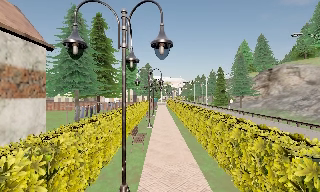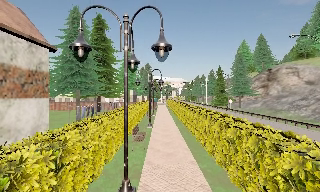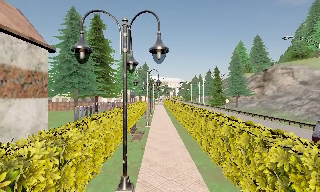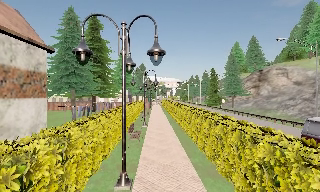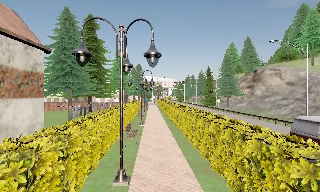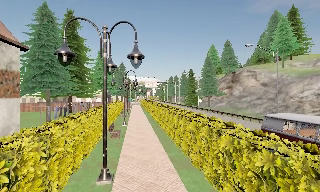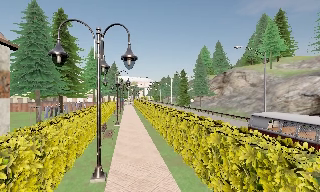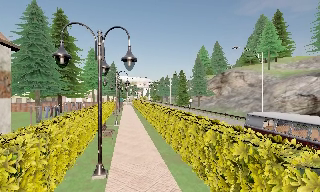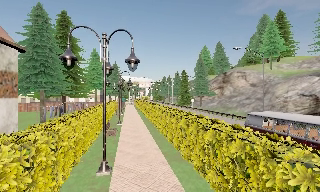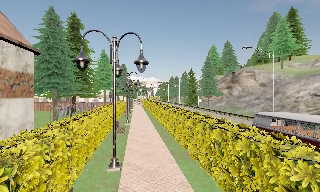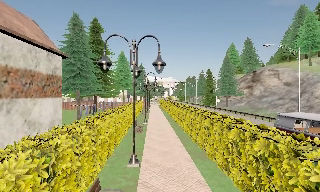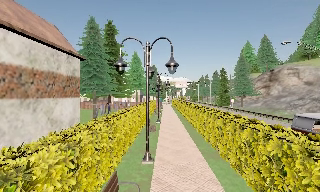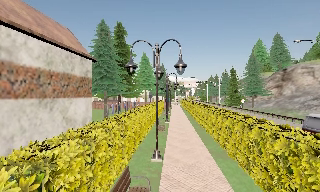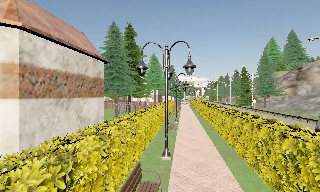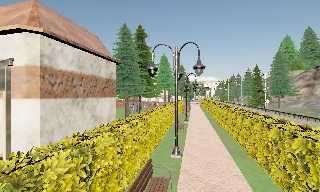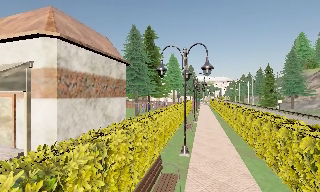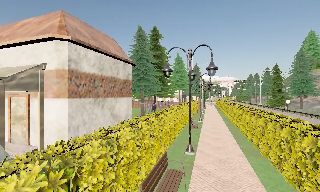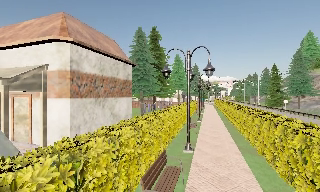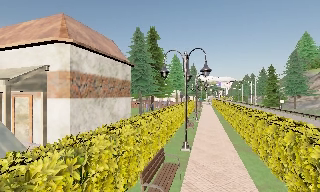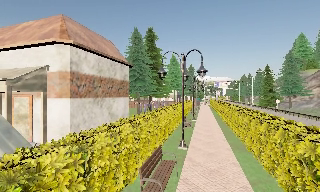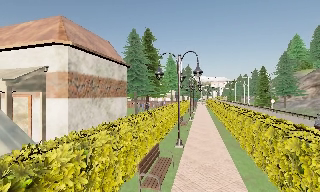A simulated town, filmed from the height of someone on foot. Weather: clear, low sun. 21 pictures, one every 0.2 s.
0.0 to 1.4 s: The scene slides to the left, as the camera pans about 10 degrees to its right. It travels backward, about 1.5 m, so what stands in front gets smaller.
1.4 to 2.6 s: The scene slides to the right, as the camera pans about 20 degrees to its left. It travels backward, about 1 m, so what stands in front gets smaller.
2.6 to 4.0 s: The camera travels backward, about 1.5 m, so what stands in front gets smaller.
The film runs backward here.
